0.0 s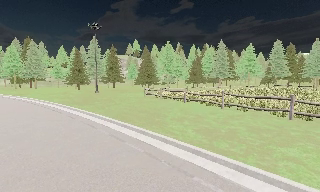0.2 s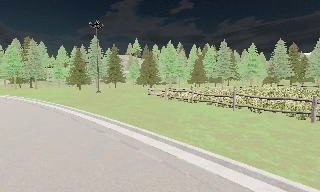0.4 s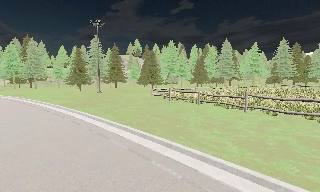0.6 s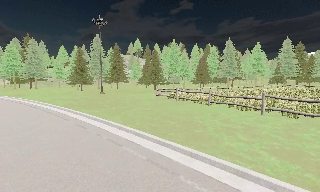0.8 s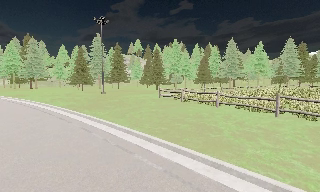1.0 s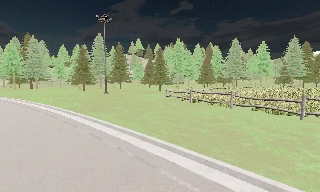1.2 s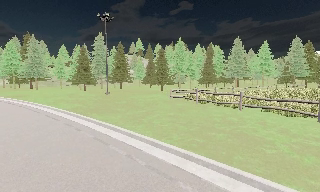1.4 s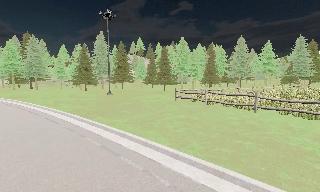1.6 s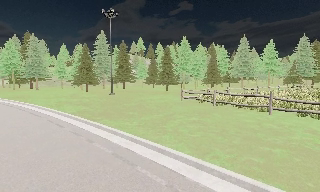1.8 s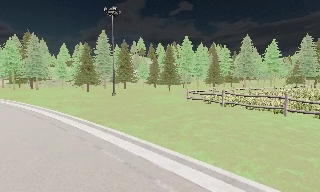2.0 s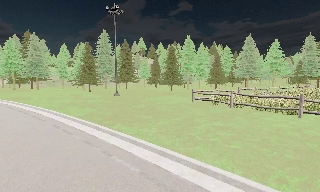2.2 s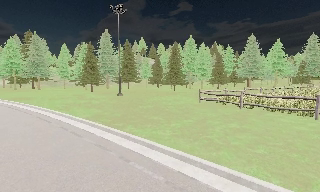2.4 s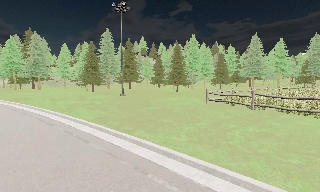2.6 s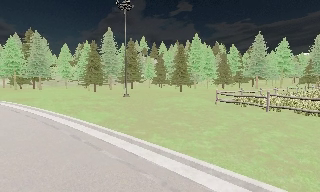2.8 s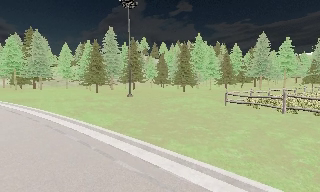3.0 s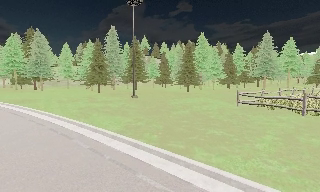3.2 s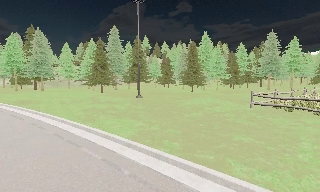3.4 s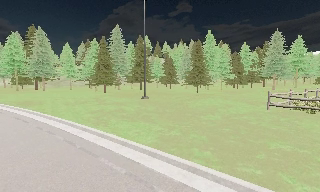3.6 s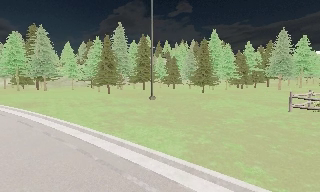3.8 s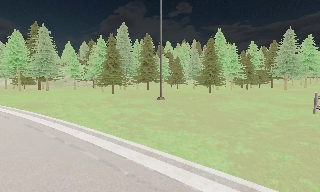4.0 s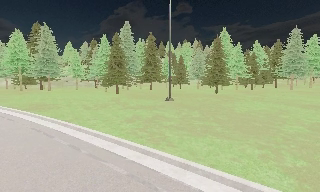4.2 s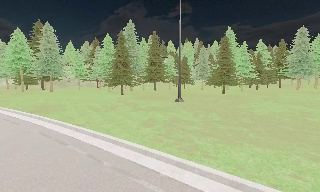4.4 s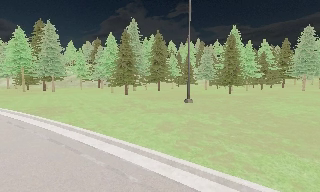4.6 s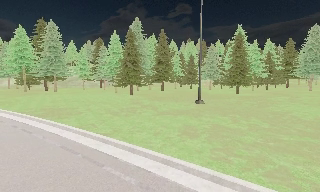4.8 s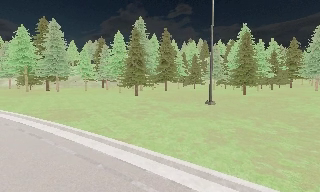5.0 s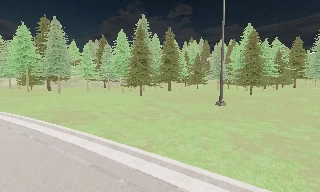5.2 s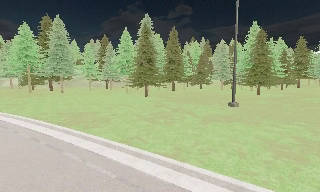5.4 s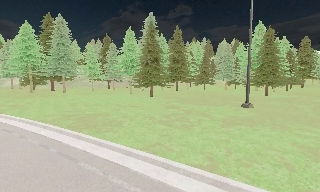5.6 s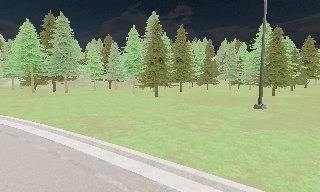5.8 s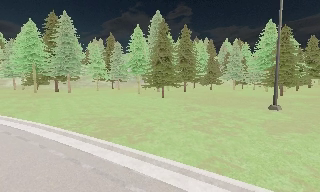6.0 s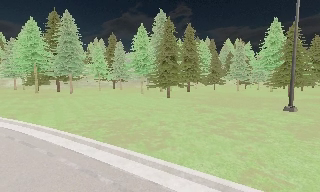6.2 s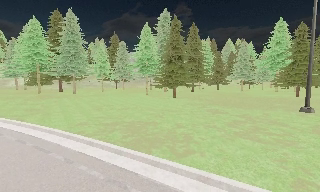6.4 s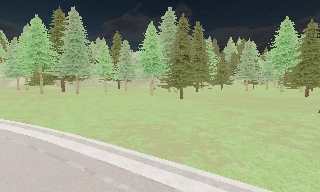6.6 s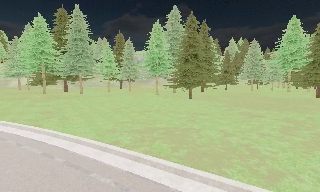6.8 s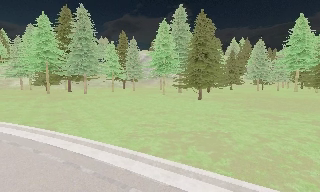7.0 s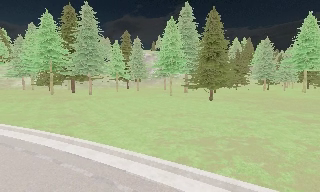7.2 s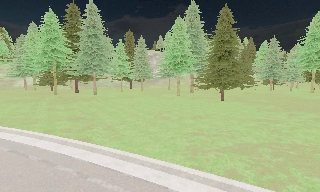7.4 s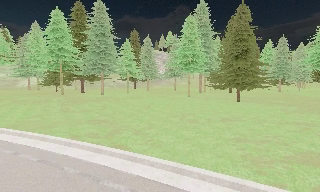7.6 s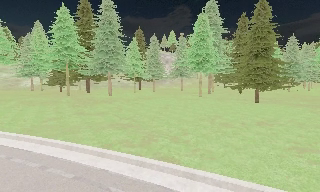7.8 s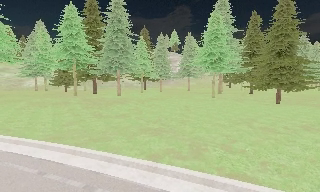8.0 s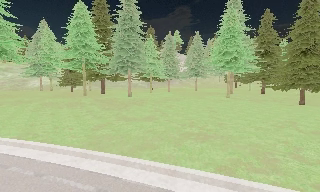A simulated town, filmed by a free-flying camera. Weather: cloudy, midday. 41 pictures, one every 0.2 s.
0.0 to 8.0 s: The camera travels to its left and forward, about 40 m, so close, fixed things drift to the right.
The film runs forward here.
